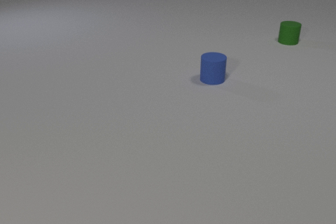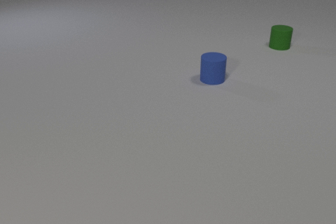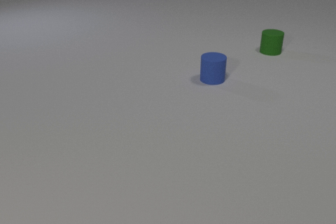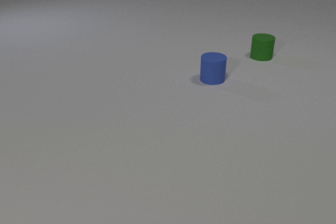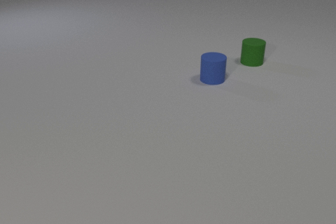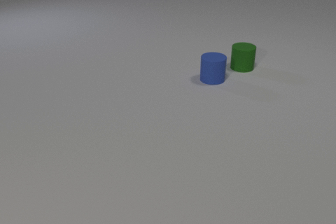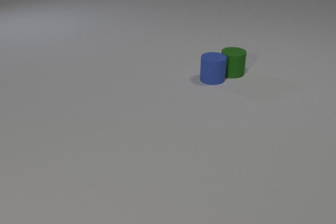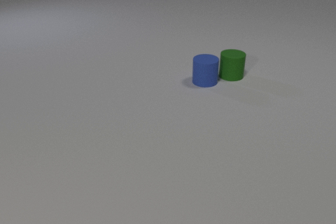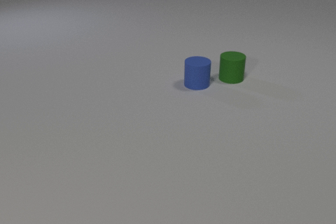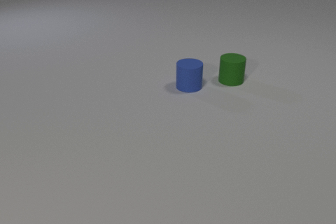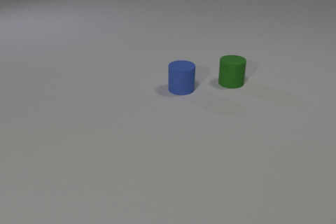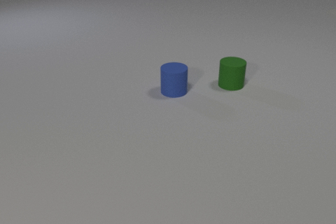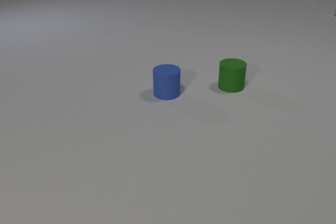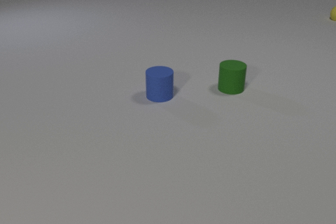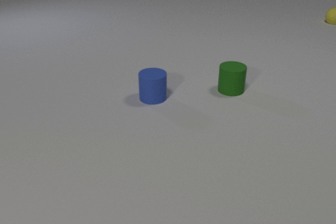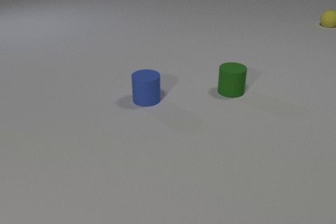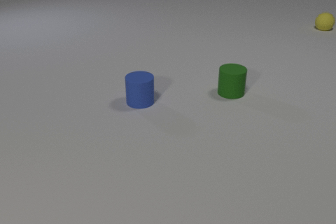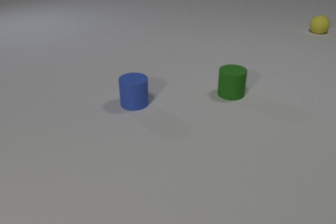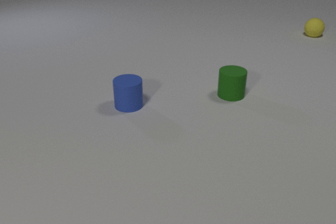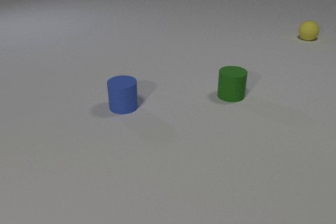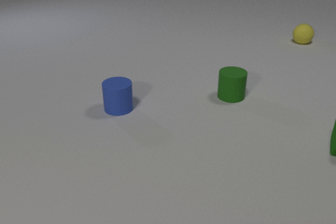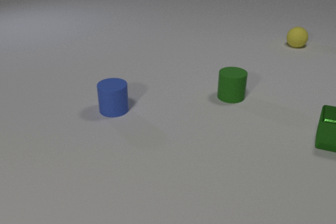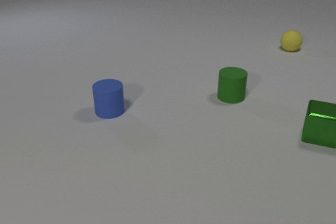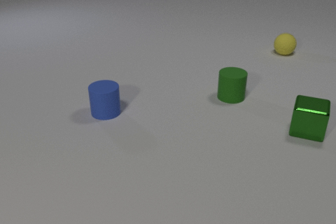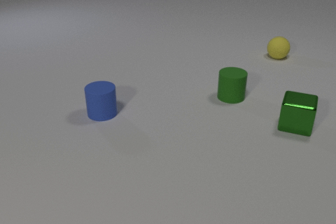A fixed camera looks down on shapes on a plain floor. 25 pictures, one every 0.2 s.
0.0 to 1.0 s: The green rubber cylinder slides toward the camera and to the left.
1.0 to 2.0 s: The green rubber cylinder slides toward the camera. The blue rubber cylinder slides to the left and toward the camera. The green rubber cylinder and the blue rubber cylinder collide.
2.0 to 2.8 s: The green rubber cylinder slides toward the camera. The blue rubber cylinder slides to the left and toward the camera. The yellow rubber sphere comes in at the right edge, rolls toward the camera.
2.8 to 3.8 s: The green rubber cylinder slides toward the camera. The blue rubber cylinder slides to the left and toward the camera. The yellow rubber sphere rolls toward the camera.
3.8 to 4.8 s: The blue rubber cylinder slides to the left and toward the camera. The green metal cube comes in at the right edge, slides to the left and away from the camera. The yellow rubber sphere rolls toward the camera and to the left.
What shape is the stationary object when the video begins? cylinder.
Are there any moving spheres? yes.
How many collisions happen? 1.
